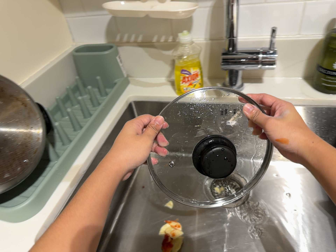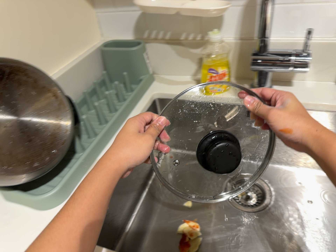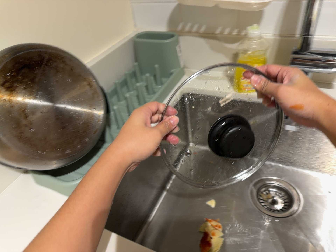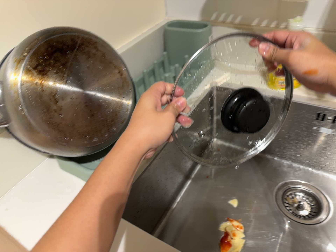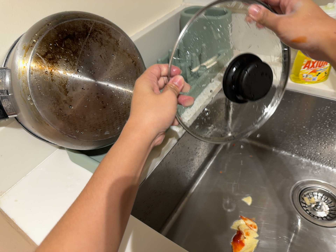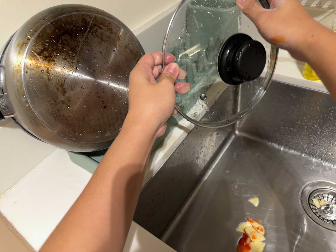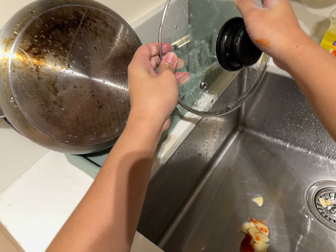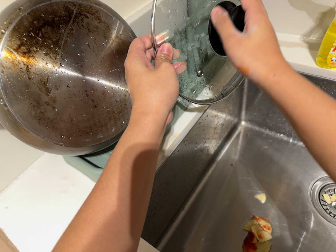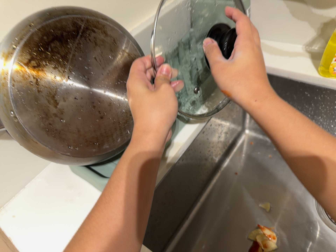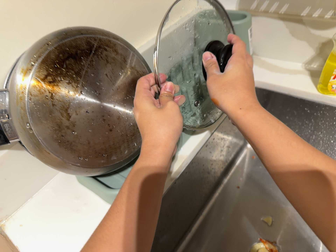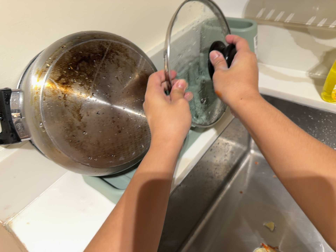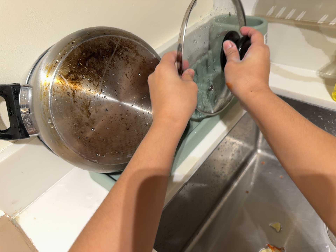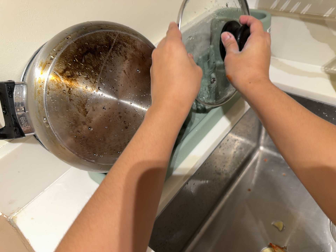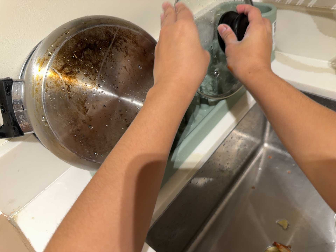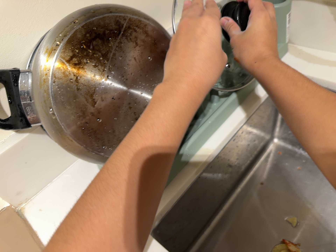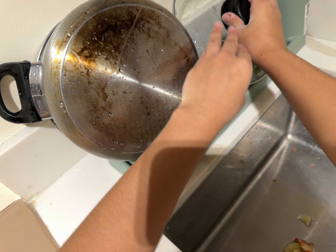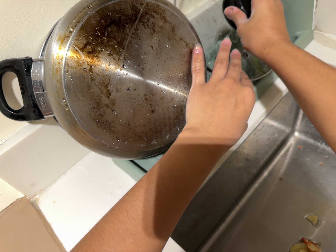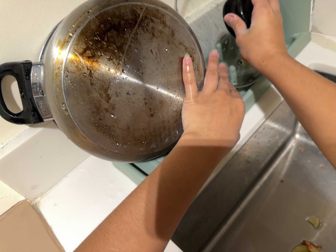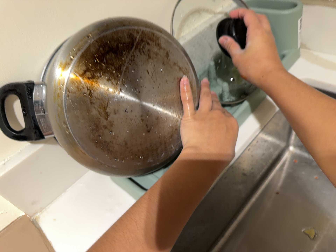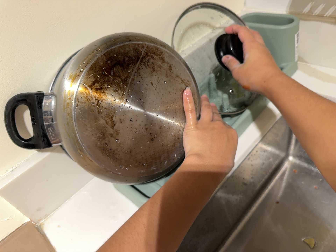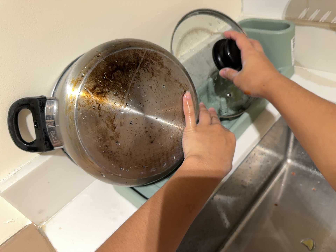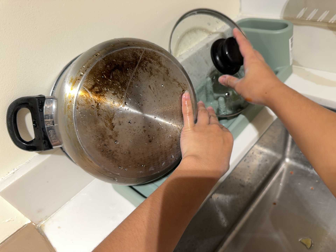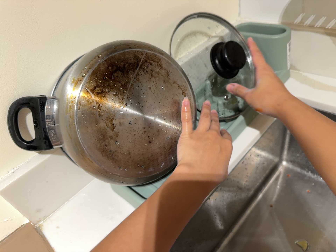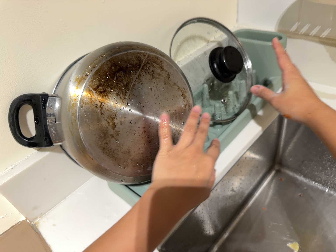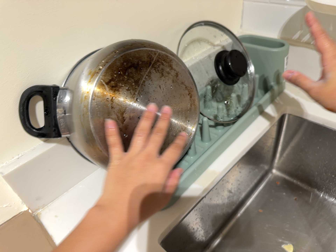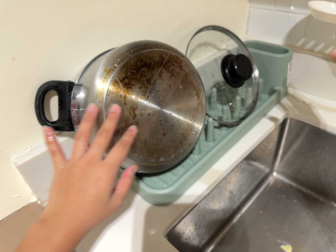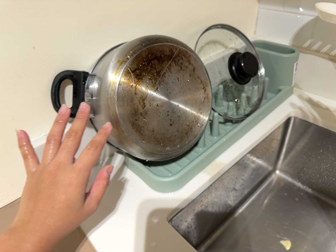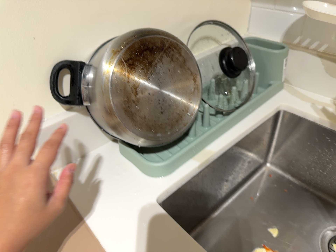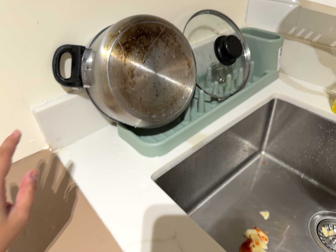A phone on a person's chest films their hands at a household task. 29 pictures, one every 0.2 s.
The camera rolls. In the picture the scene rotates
clockwise.
0.0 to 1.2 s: The scene slides to the right, as the camera pans about 15 degrees to its left. It travels forward and to its left, about 12 cm, so what stands in front looms larger. Its aim tips toward the bottom of its view by about 10 degrees, and the scene shifts upward. It rolls about its line of sight by about 15 degrees, and the scene rotates clockwise.
1.2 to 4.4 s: The camera shifts only a little, or ends up much as it began.
4.4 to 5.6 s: The camera travels backward and toward the bottom of its view, about 14 cm, so what stands in front gets smaller. It rolls about its line of sight by about 10 degrees, and the scene rotates clockwise.
The film runs forward here.
